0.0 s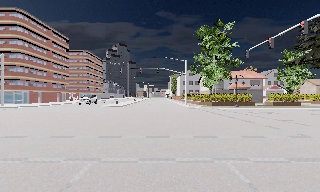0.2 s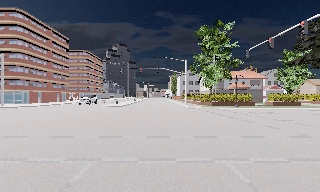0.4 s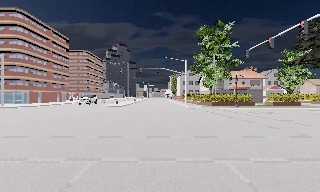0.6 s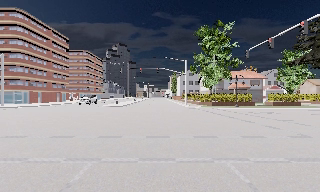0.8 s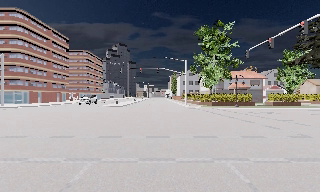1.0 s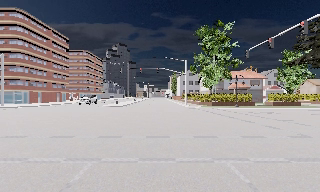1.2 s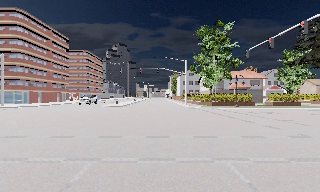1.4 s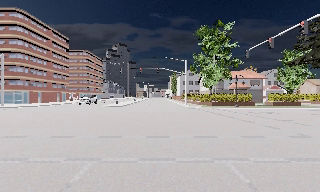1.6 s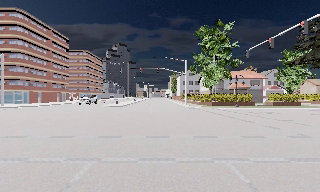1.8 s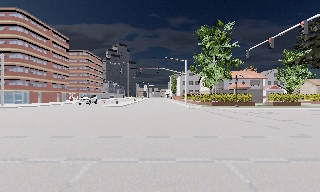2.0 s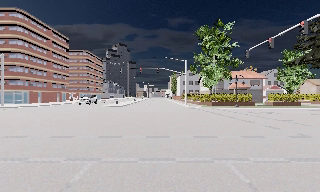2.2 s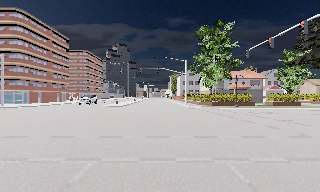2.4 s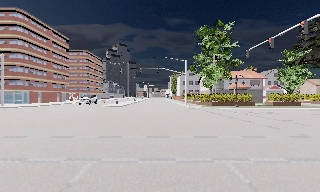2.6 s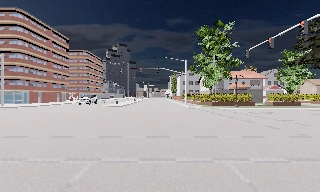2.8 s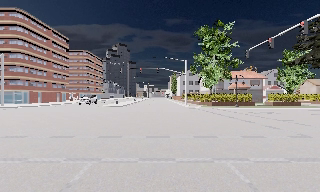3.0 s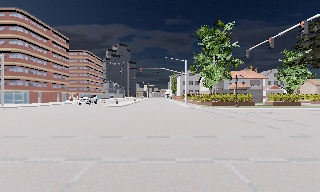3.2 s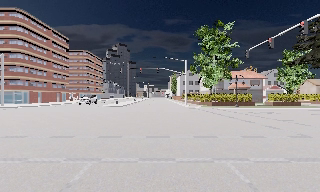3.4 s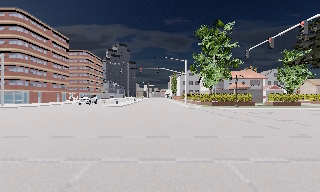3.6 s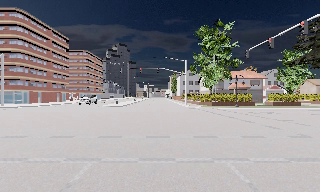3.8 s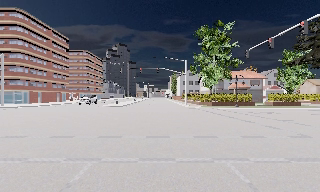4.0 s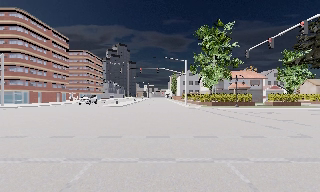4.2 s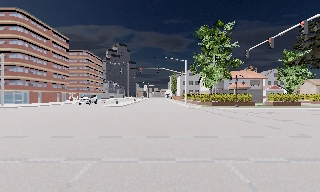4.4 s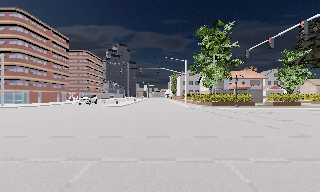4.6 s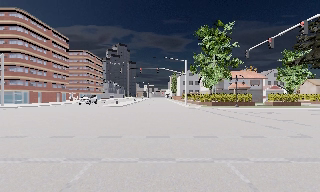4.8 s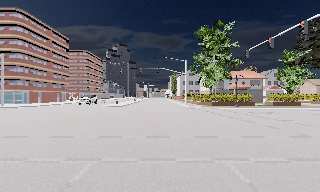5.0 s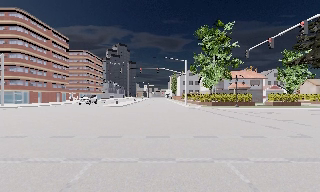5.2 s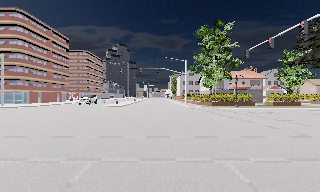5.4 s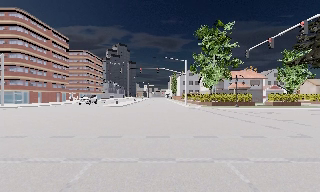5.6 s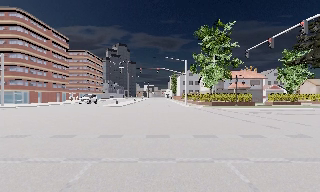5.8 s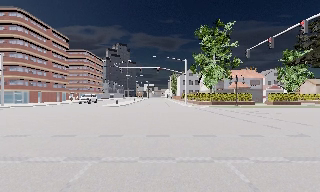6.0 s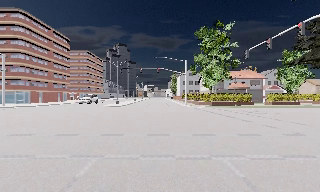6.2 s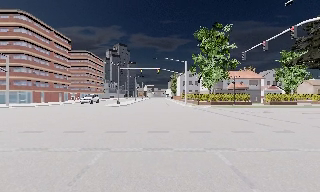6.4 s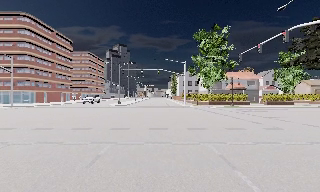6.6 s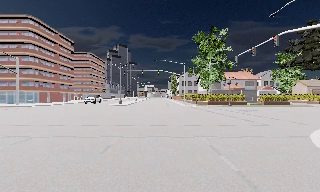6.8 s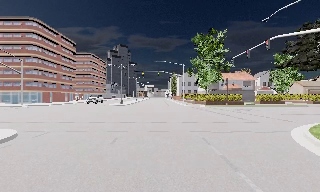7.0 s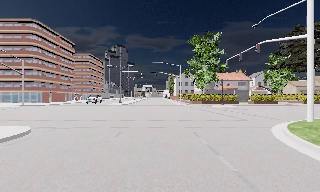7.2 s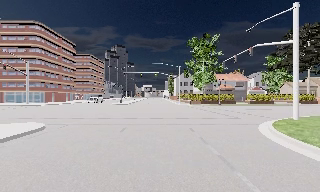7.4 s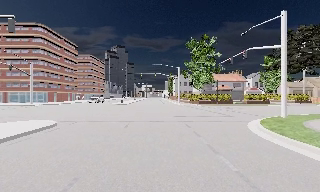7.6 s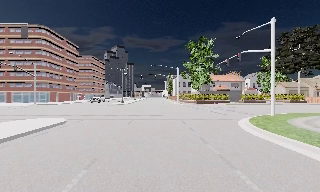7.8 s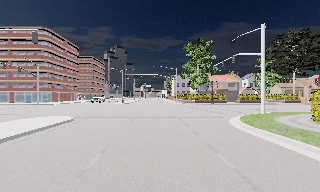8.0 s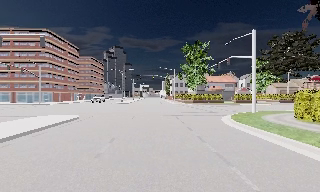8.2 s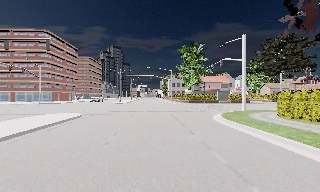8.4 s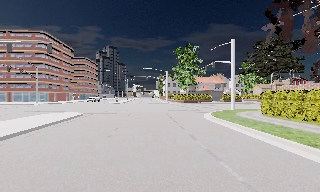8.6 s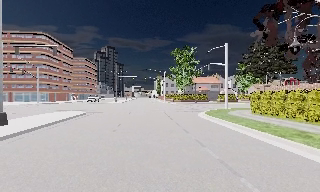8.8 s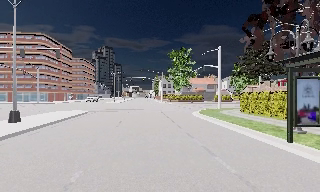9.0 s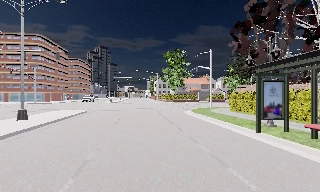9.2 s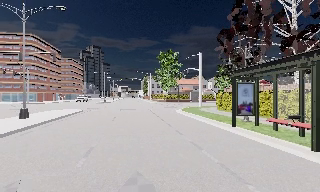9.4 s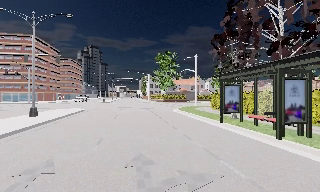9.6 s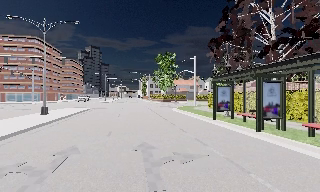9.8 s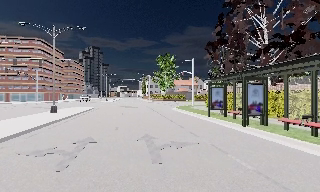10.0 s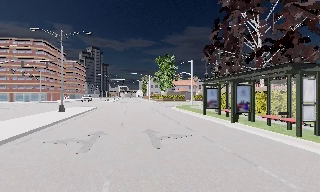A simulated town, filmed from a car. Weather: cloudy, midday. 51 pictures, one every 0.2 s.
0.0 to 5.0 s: The camera keeps its place and its aim.
5.0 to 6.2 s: The camera travels backward, about 1 m, so what stands in front gets smaller. It gains speed.
6.2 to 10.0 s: The camera pans to its right, which is clockwise from overhead, by about 10 degrees. It travels backward, about 20 m, so what stands in front gets smaller.
The film runs backward here.
